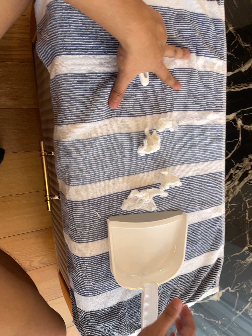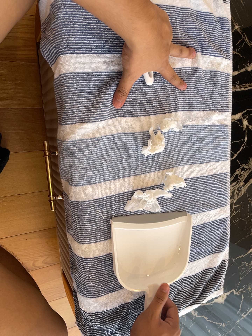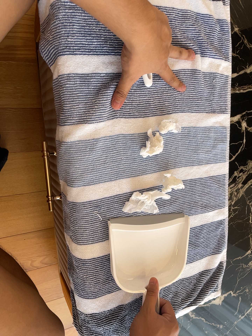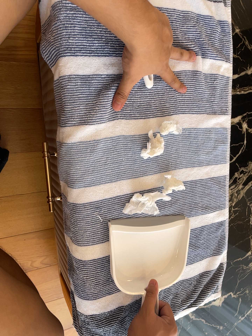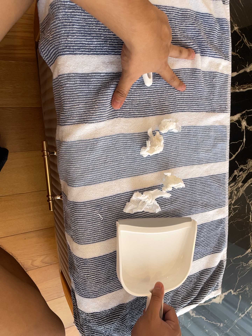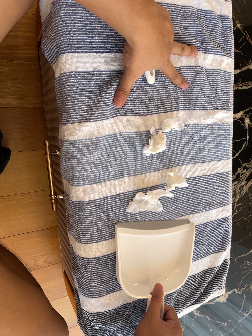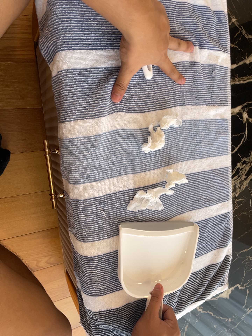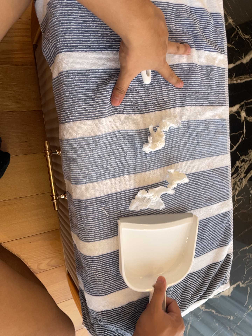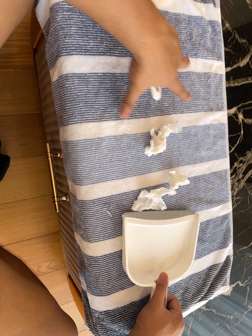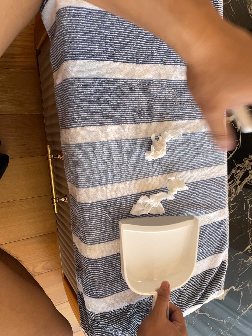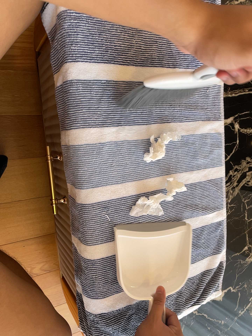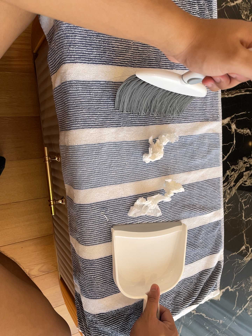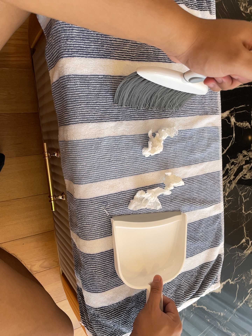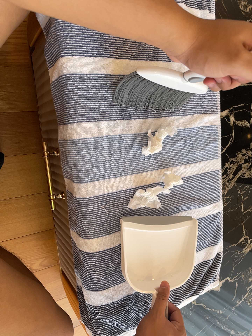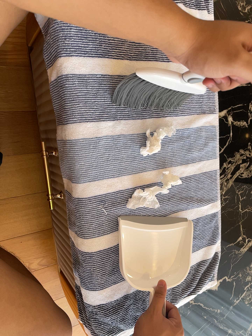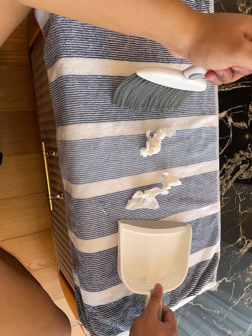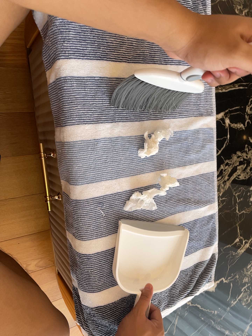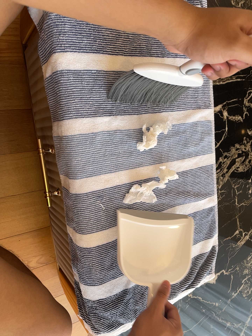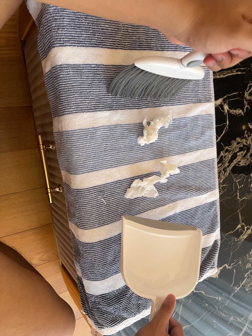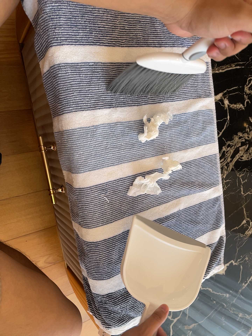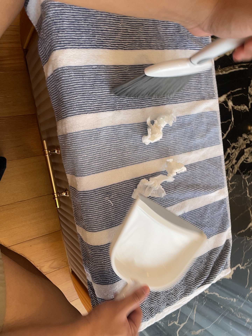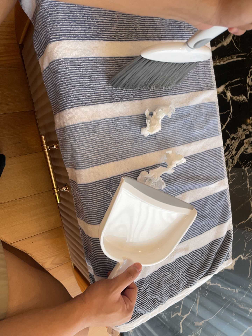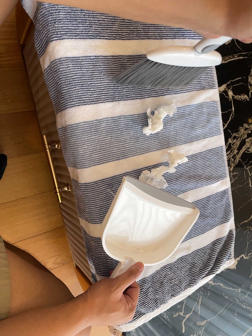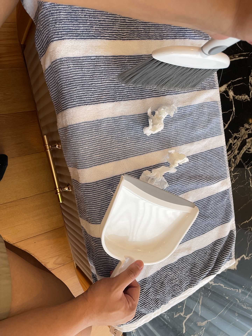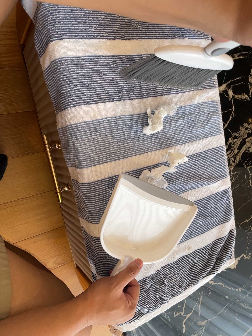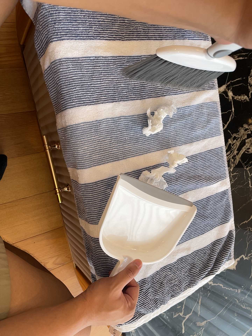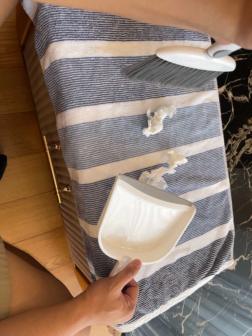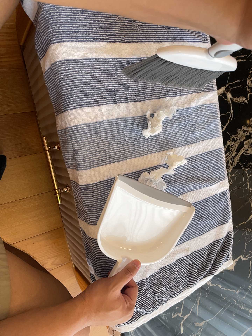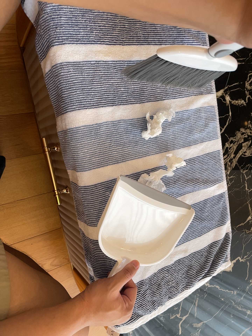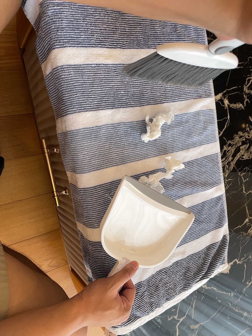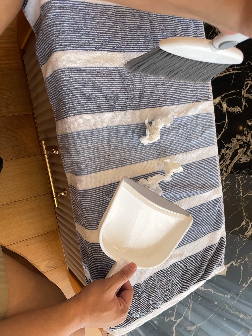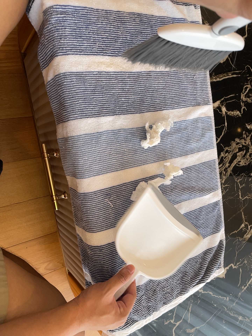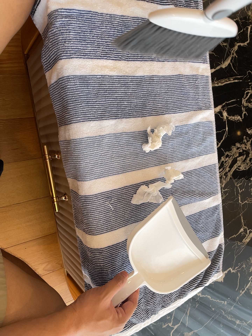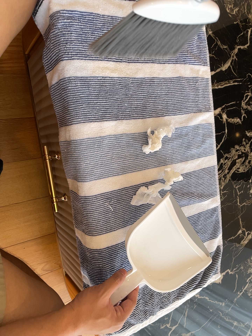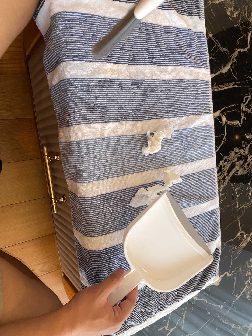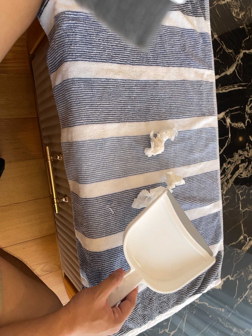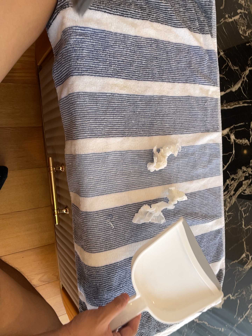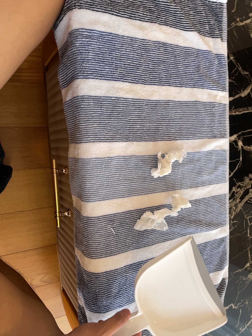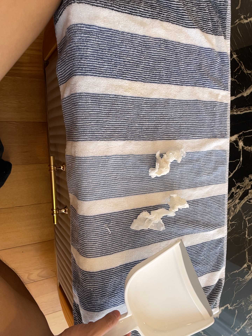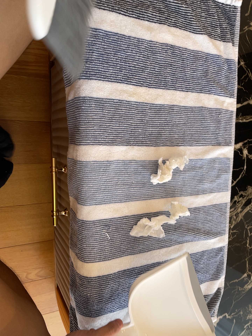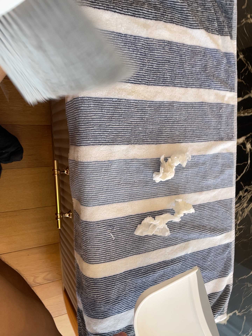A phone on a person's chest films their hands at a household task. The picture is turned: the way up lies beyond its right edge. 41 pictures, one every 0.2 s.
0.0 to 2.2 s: The camera shifts only a little, or ends up much as it began.
2.2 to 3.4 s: The camera keeps its place and its aim.
3.4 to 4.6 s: The camera shifts only a little, or ends up much as it began.
4.6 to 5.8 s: The camera keeps its place and its aim.
5.8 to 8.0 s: The camera travels toward the top of its view, about 6 cm, so close, fixed things drift downward. It rolls about its line of sight by about 10 degrees, and the scene rotates clockwise.
The film runs backward here.
